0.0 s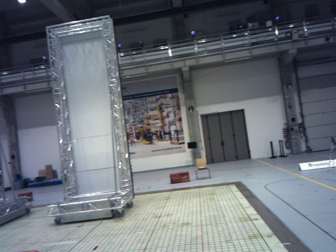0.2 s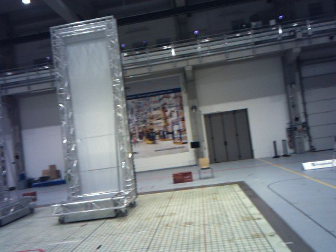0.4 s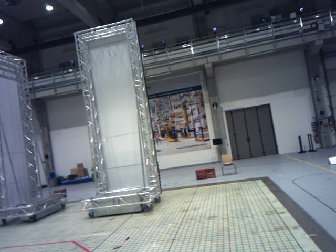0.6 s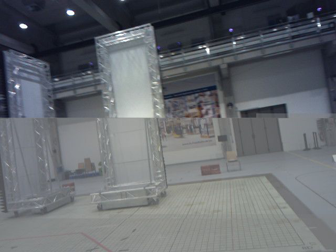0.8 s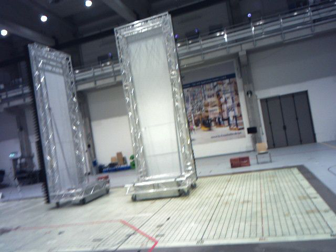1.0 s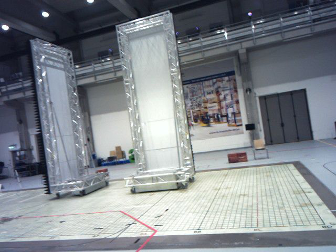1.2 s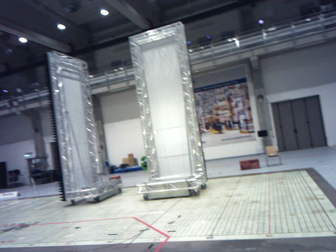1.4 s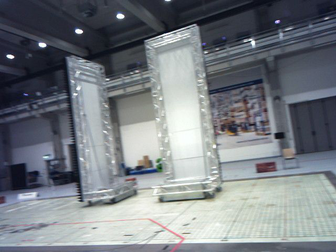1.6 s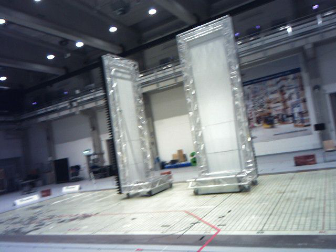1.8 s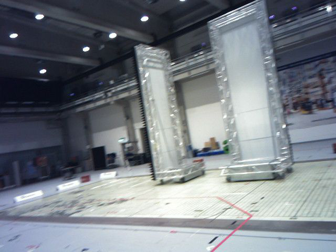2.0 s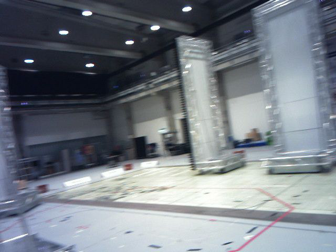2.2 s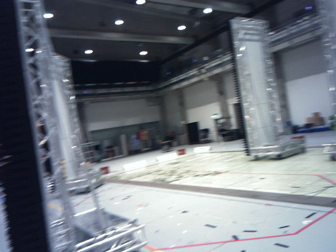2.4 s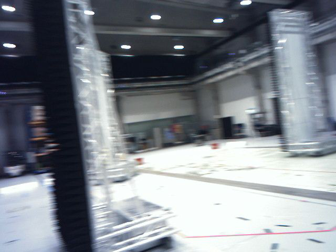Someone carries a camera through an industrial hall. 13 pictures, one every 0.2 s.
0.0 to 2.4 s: The scene slides to the right, as the camera pans about 55 degrees to its left. It travels backward, about 2 m.
The film runs backward here.
